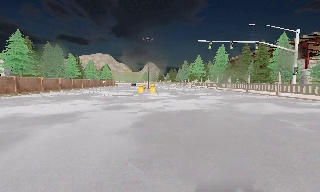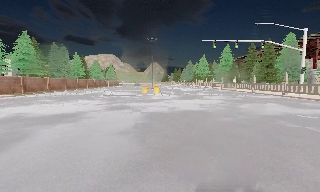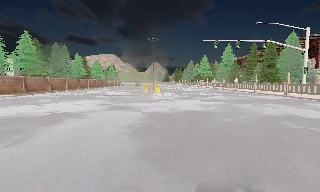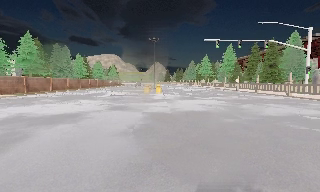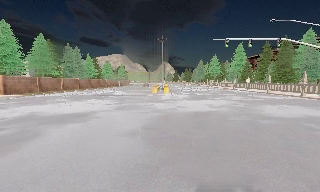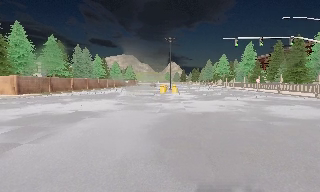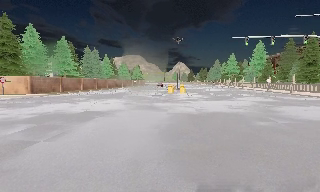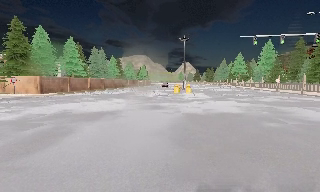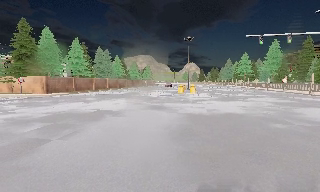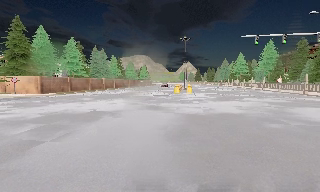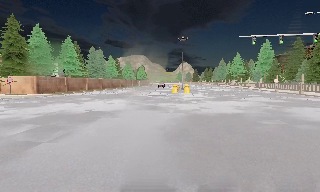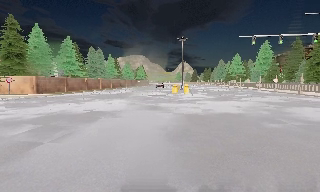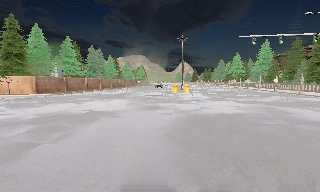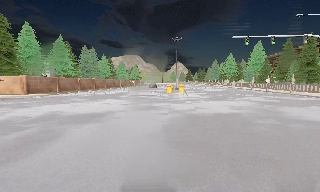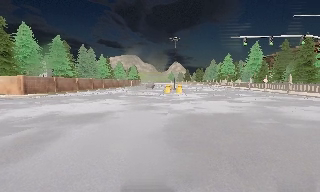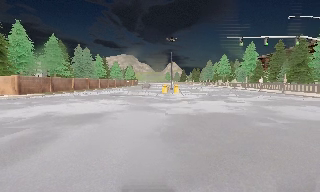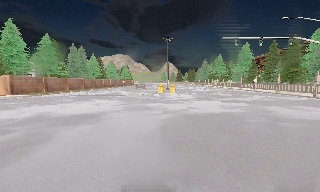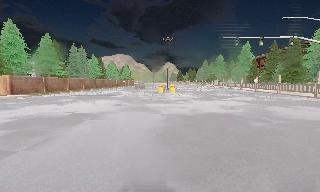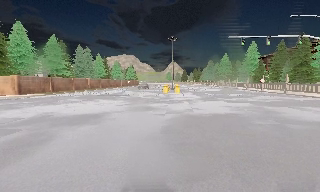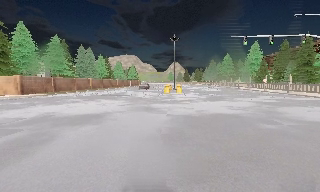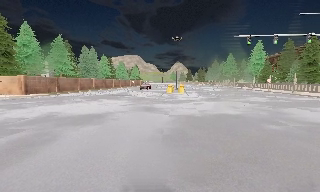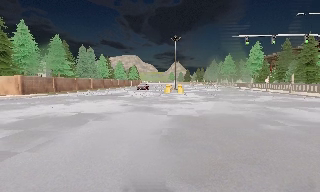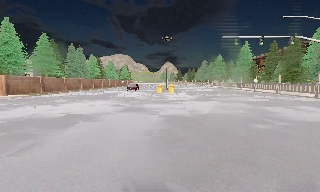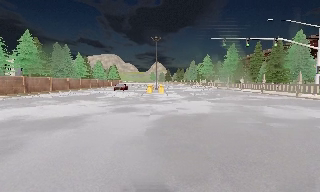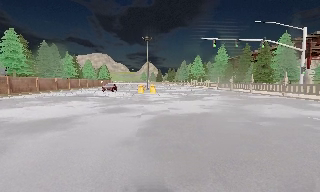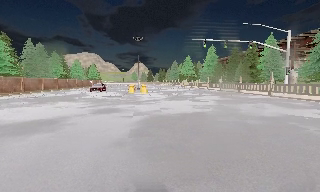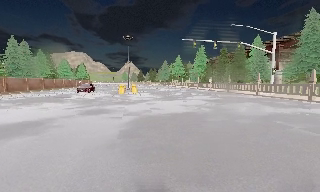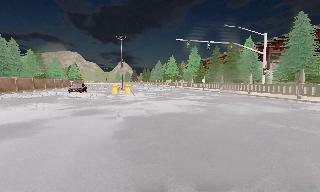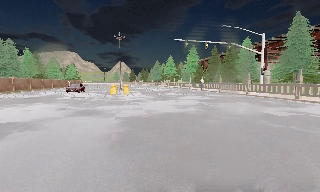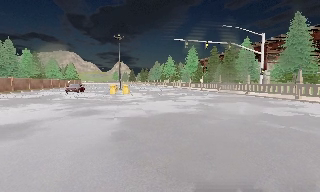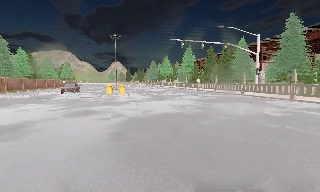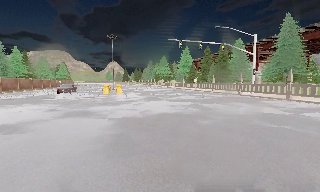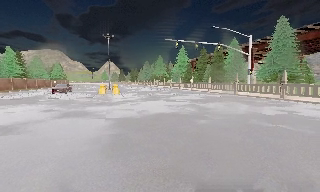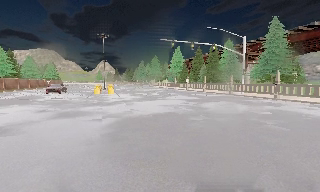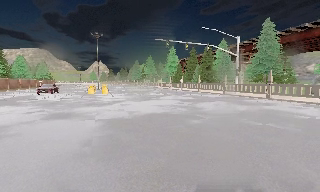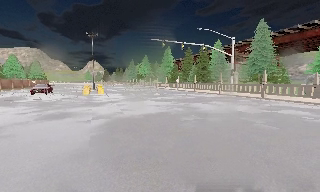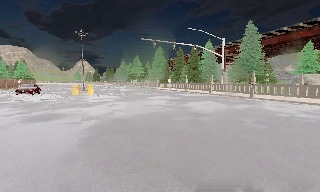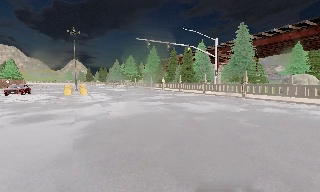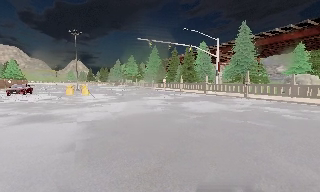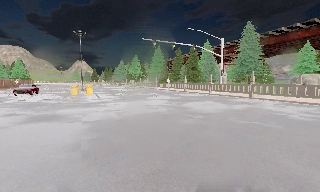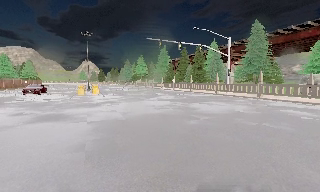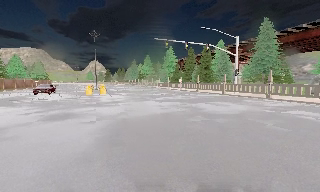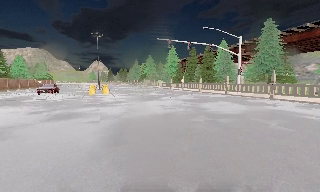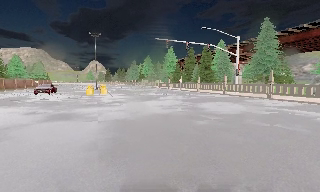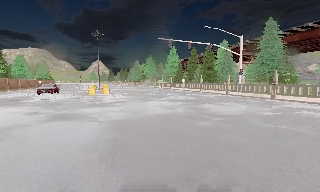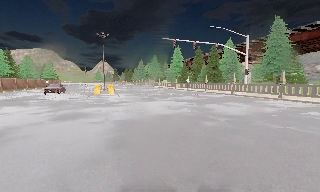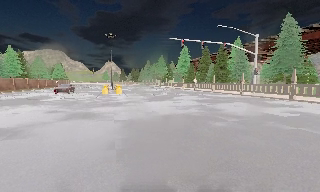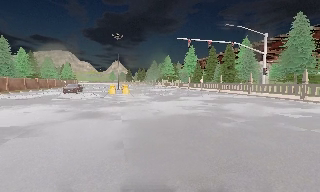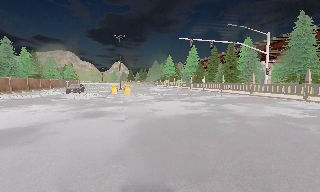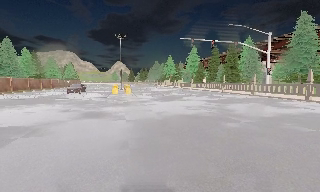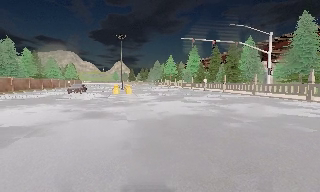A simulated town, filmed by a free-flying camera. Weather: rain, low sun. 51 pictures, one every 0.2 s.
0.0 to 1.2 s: The scene slides to the right, as the camera pans about 10 degrees to its left.
1.2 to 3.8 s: The camera travels forward, about 0.5 m, so what stands in front looms larger.
3.8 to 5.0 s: The camera pans to its right, which is clockwise from overhead, by about 15 degrees.
5.0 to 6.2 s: The camera shifts only a little, or ends up much as it began.
6.2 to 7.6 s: The camera pans to its right, which is clockwise from overhead, by about 10 degrees.
7.6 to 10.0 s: The camera swings to its left by about 15 degrees, and the scene slides to the right. It travels to its left, about 0.5 m, so close, fixed things drift to the right.
The film runs forward here.
